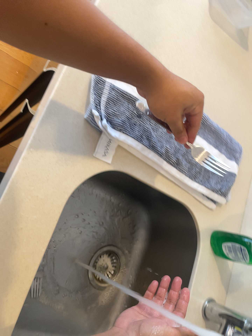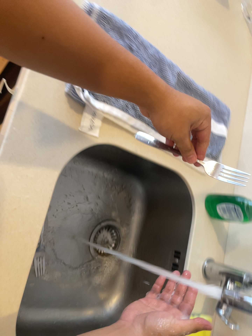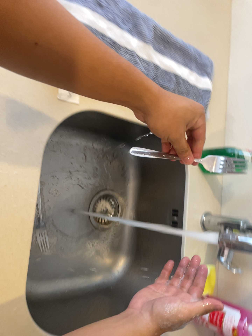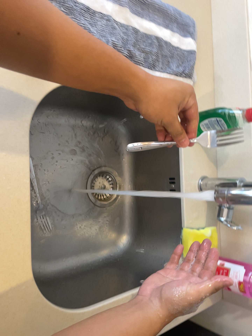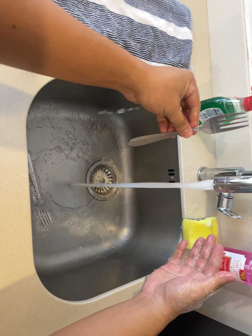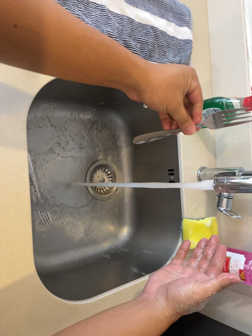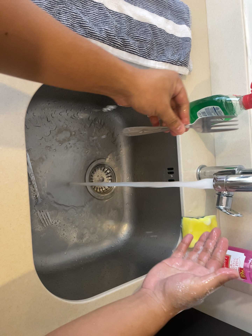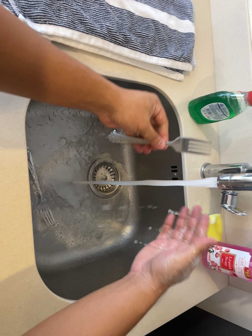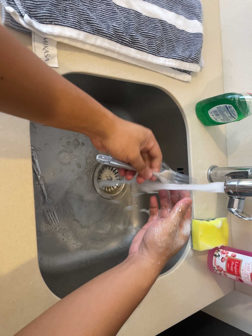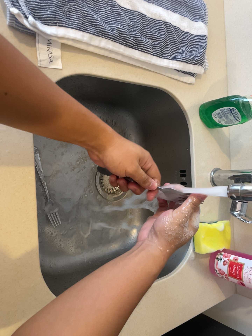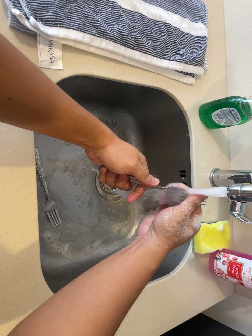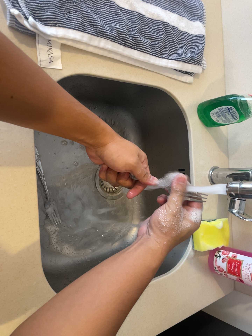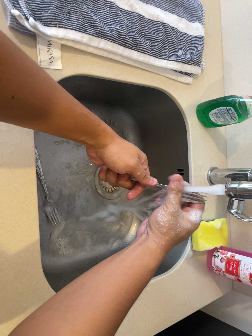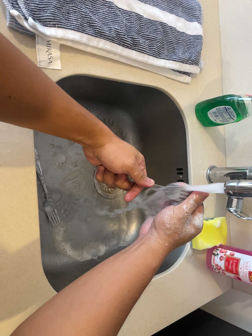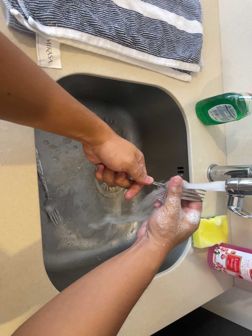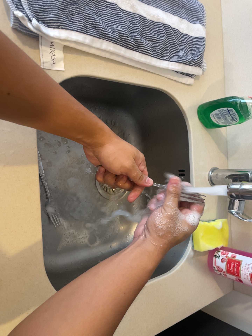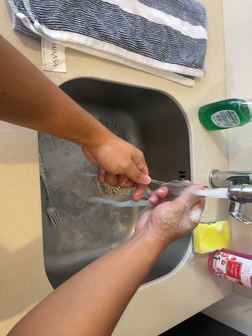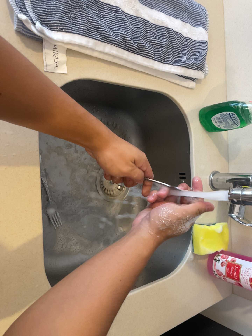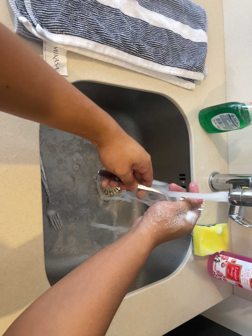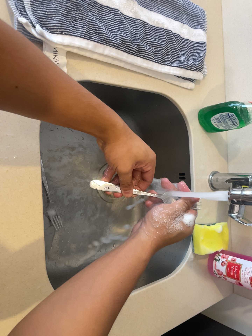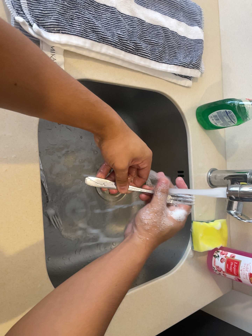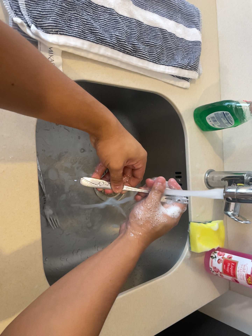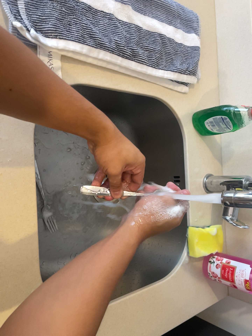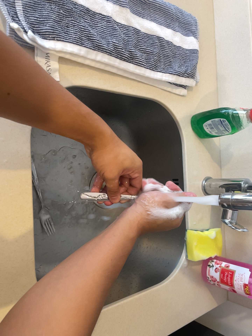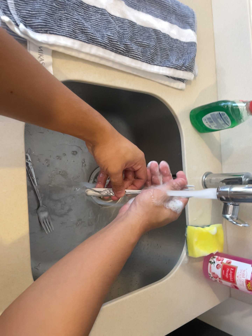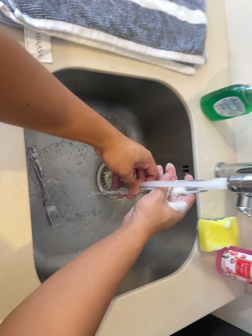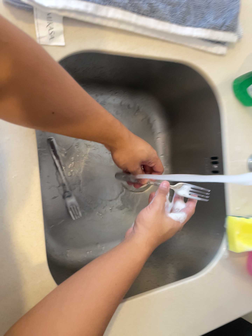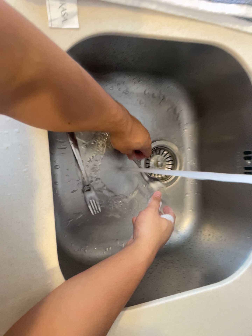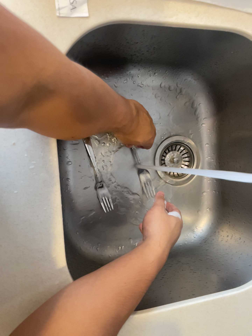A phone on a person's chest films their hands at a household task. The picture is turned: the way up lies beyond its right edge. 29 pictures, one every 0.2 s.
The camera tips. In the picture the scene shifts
upward.
0.0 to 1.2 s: The camera travels toward the bottom of its view, about 6 cm, so close, fixed things drift upward. Its aim tips toward the bottom of its view by about 15 degrees, and the scene shifts upward. It rolls about its line of sight by about 20 degrees, and the scene rotates counterclockwise.
1.2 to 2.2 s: The camera shifts only a little, or ends up much as it began.
2.2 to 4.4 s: The camera keeps its place and its aim.
4.4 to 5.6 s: The camera swings to its left by about 20 degrees, and the scene slides to the right. It travels forward and to its right, about 14 cm, so what stands in front looms larger.
The film runs backward here.
